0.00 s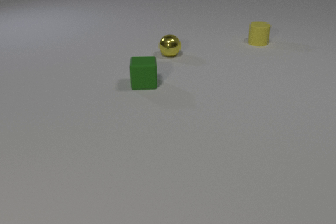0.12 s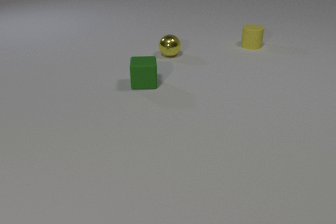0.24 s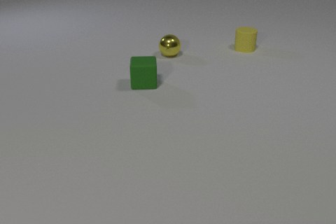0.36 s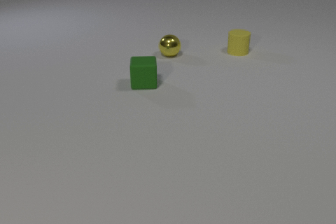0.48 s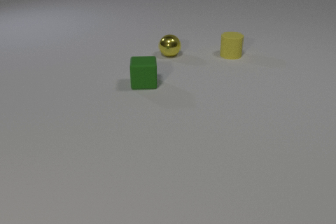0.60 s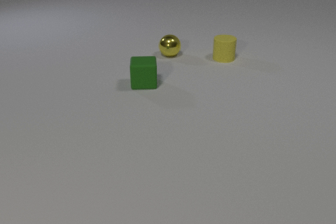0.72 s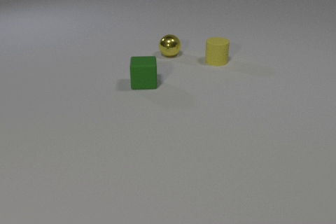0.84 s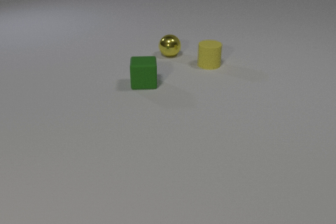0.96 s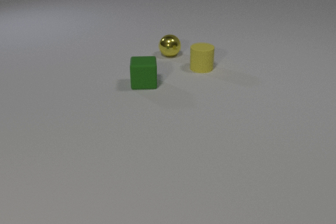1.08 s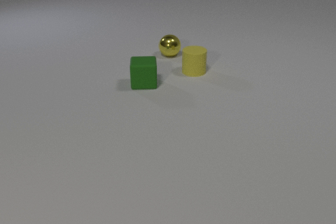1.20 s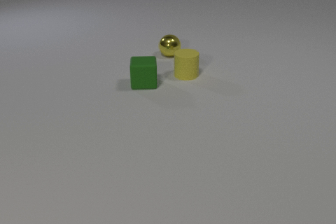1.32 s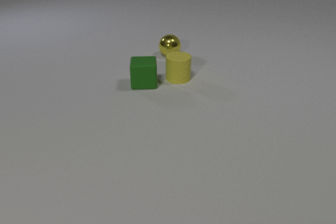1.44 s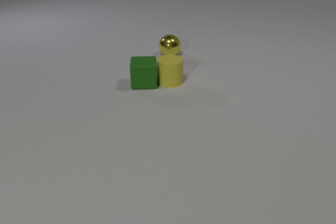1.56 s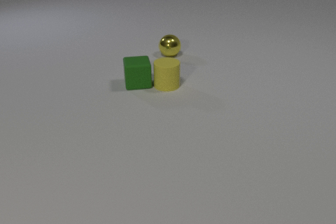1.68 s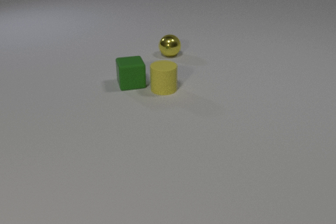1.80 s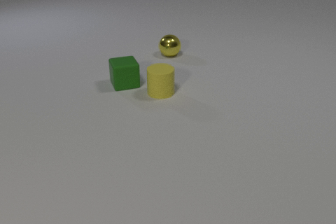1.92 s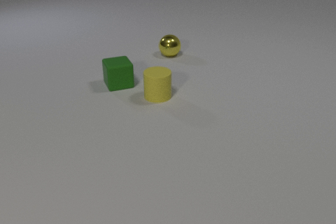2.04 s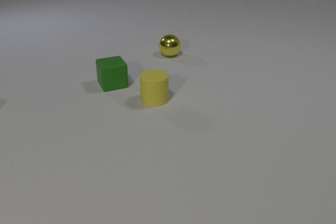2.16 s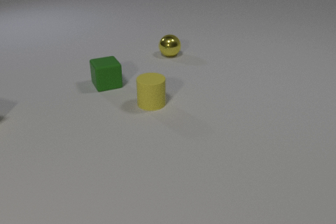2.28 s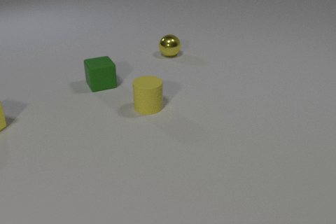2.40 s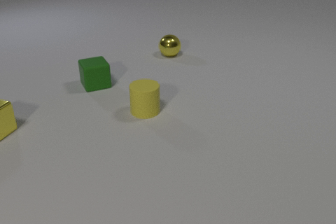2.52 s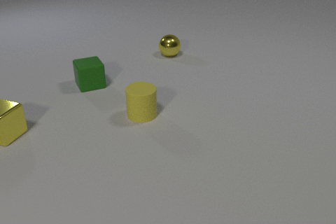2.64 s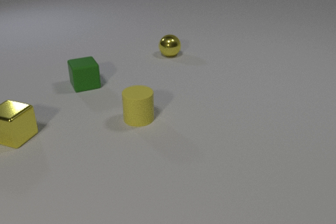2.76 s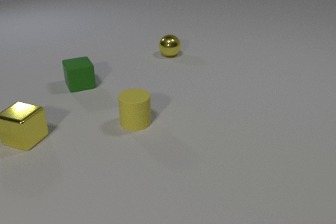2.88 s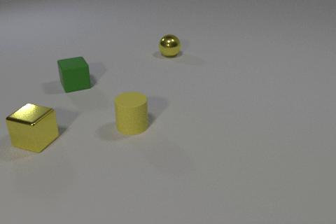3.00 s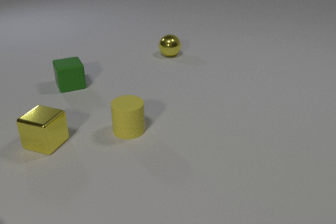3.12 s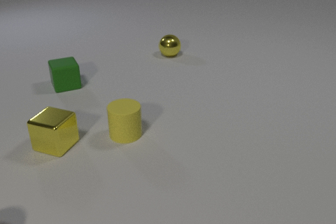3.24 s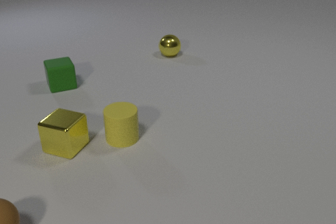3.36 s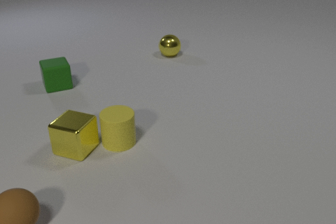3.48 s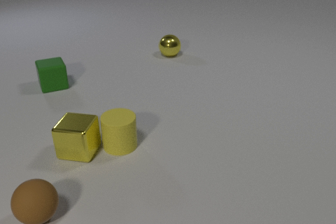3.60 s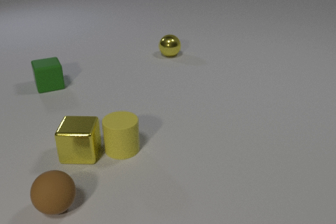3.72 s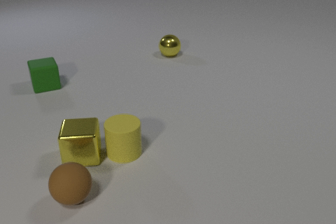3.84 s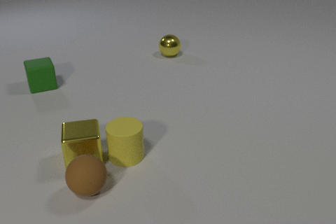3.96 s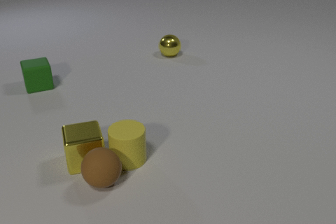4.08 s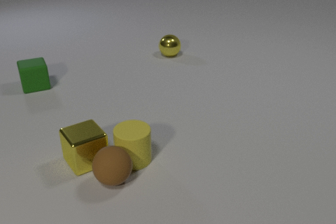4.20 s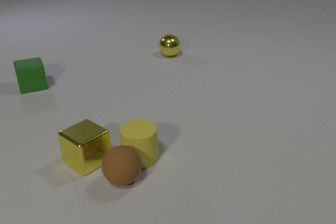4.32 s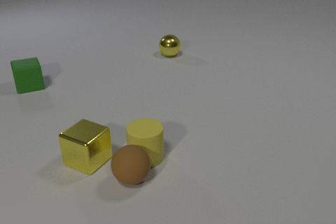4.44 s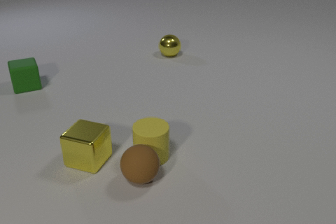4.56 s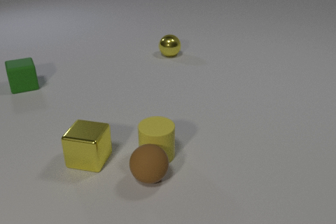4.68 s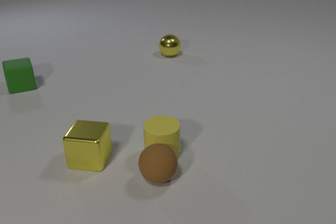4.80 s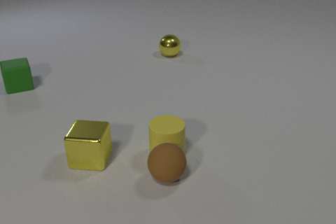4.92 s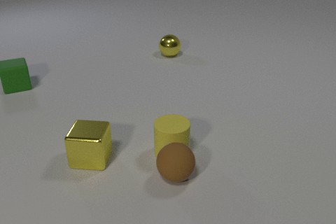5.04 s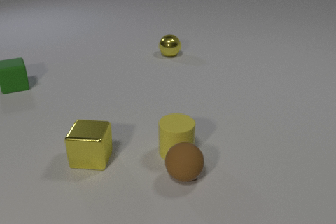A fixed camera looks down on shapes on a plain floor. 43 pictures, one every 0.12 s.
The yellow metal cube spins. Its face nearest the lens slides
to the right.
The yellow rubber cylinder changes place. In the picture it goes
toward the camera.
0.00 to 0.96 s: The yellow rubber cylinder slides toward the camera and to the left.
0.96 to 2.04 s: The yellow rubber cylinder slides toward the camera and to the left. The green rubber cube slides to the left. The yellow rubber cylinder and the green rubber cube collide.
2.04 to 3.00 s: The yellow rubber cylinder slides toward the camera and to the left. The green rubber cube slides to the left. The yellow metal cube comes in at the left edge, slides to the right and toward the camera.
3.00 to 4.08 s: The yellow rubber cylinder slides toward the camera. The green rubber cube slides to the left. The yellow metal cube slides toward the camera and to the right, spins so that its near face slides to the right, counterclockwise seen from above. The brown rubber sphere comes in at the left edge, rolls to the right and away from the camera. The yellow rubber cylinder and the yellow metal cube collide. The yellow metal cube and the brown rubber sphere collide. The yellow rubber cylinder and the brown rubber sphere collide.
4.08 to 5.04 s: The yellow rubber cylinder slides to the right. The green rubber cube slides to the left. The yellow metal cube spins so that its near face slides to the right, counterclockwise seen from above. The brown rubber sphere rolls to the right.
Are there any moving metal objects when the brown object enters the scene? yes.
What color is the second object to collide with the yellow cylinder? yellow.
What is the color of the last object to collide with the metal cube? brown.
